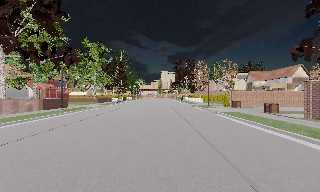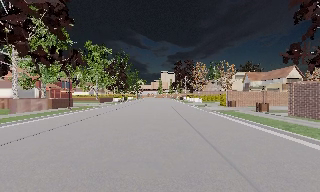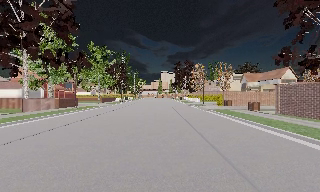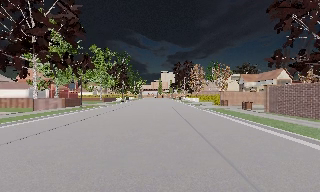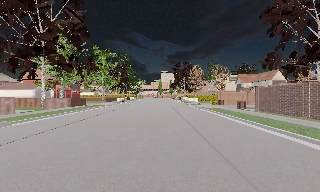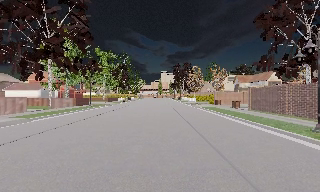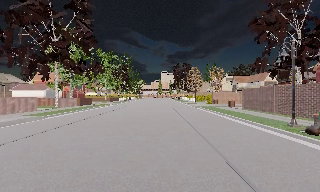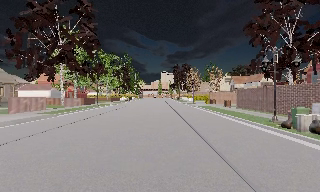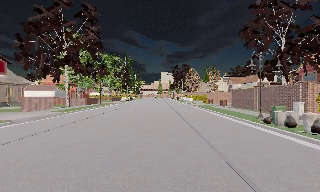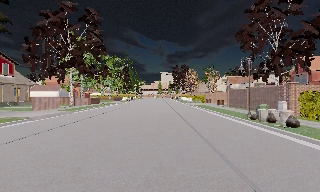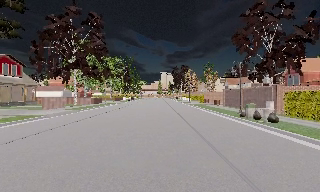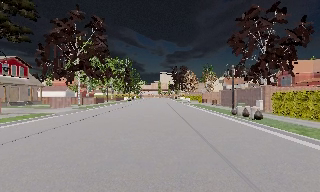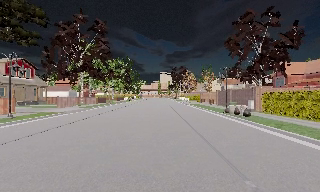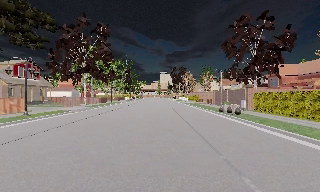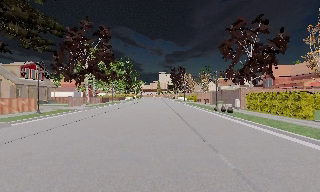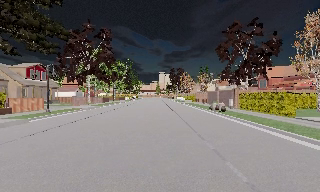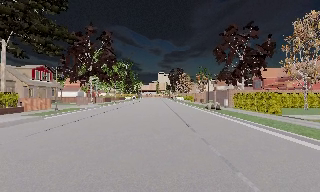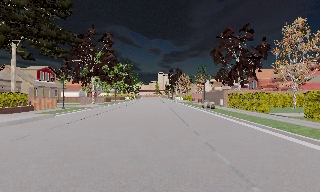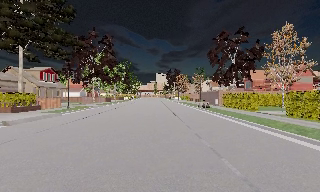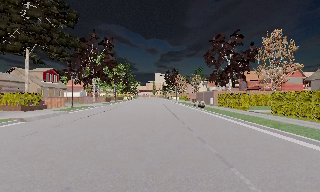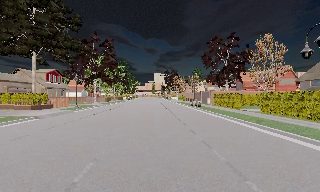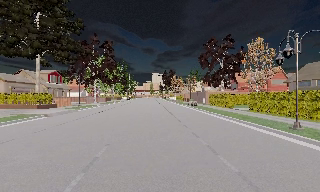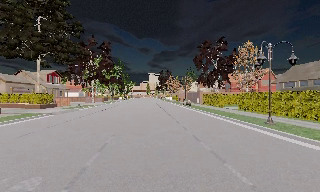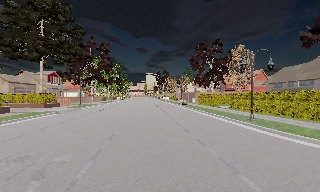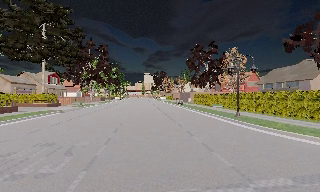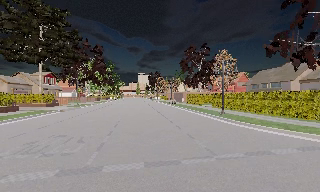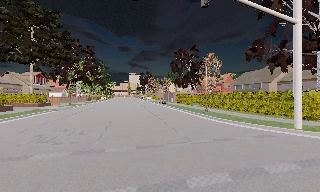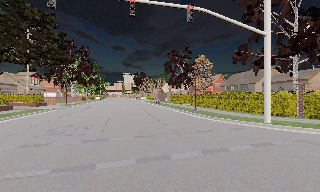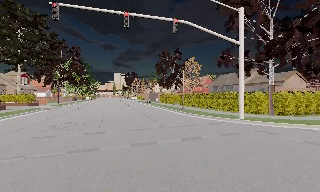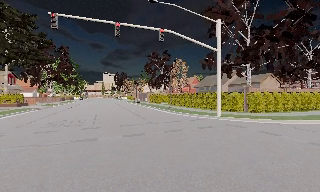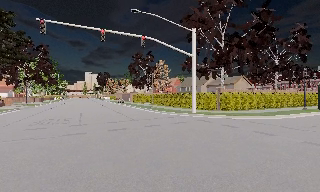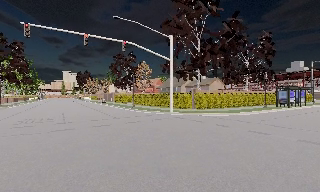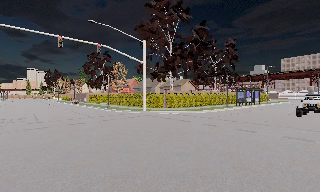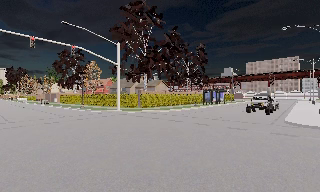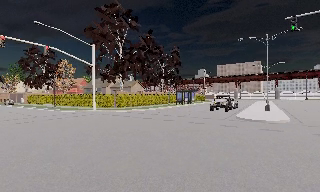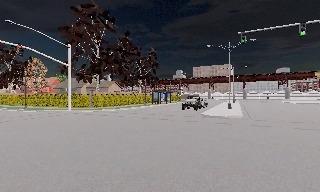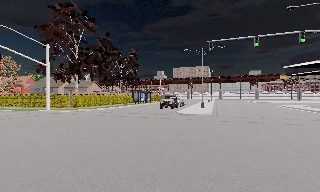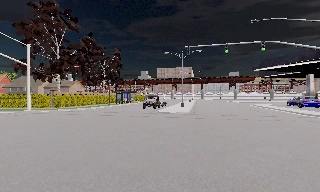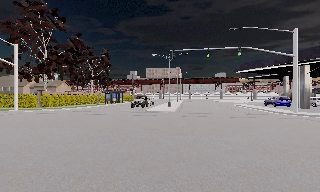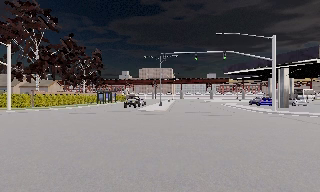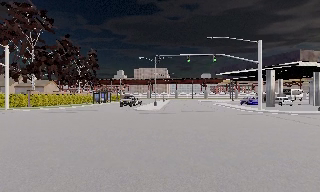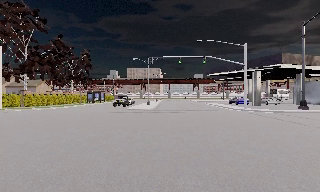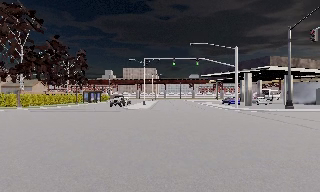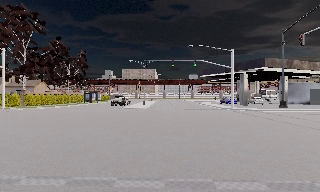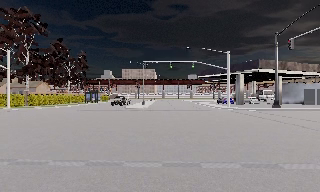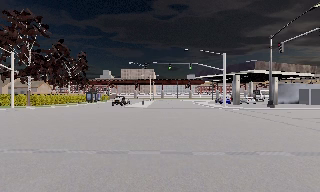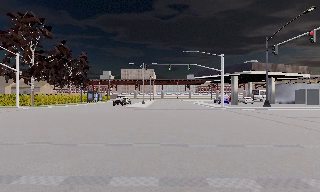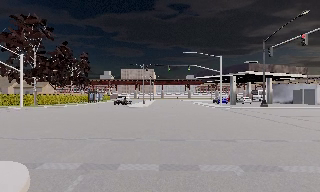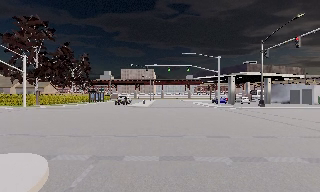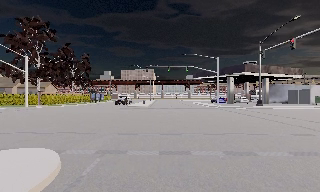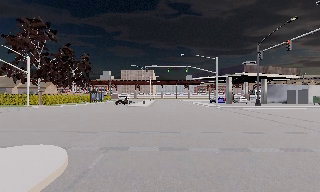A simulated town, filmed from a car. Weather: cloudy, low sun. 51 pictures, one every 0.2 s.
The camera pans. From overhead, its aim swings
clockwise.
The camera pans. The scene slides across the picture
to the left.
0.0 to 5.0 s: The camera travels backward, about 35 m, so what stands in front gets smaller.
5.0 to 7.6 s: The camera swings to its right by about 75 degrees, and the scene slides to the left. It travels backward, about 18 m.
7.6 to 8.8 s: The camera travels backward, about 6 m, so what stands in front gets smaller.
8.8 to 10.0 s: The camera travels backward, about 3.5 m, so what stands in front gets smaller. It loses speed.
The film runs backward here.
